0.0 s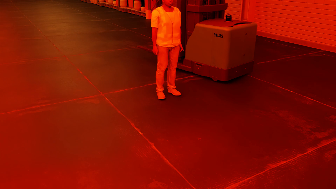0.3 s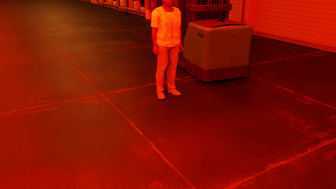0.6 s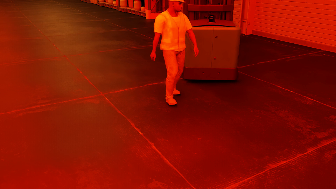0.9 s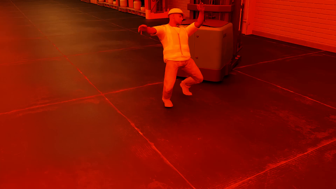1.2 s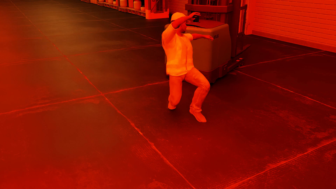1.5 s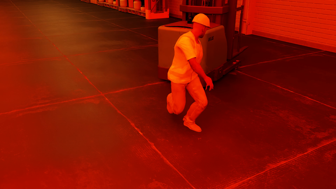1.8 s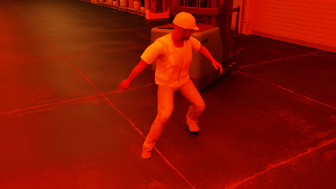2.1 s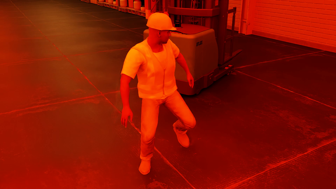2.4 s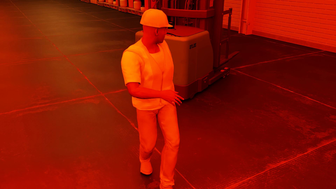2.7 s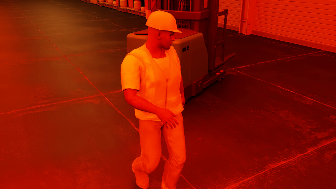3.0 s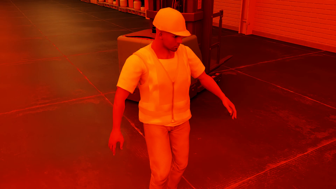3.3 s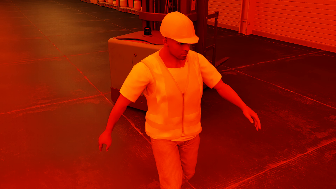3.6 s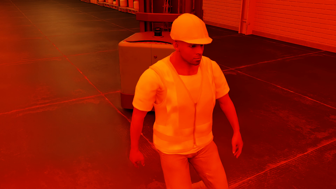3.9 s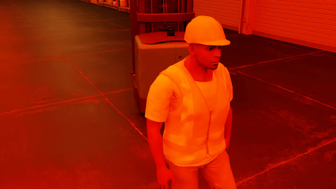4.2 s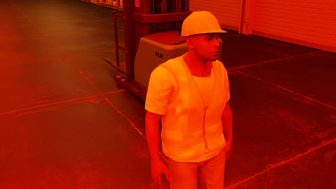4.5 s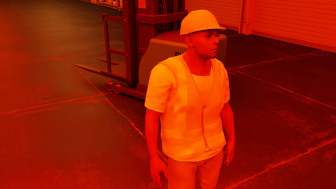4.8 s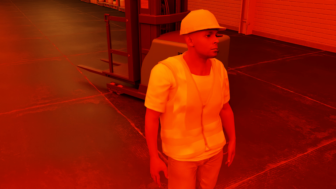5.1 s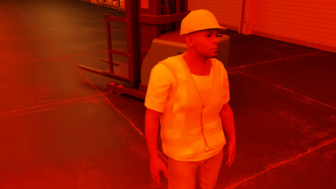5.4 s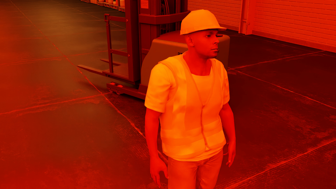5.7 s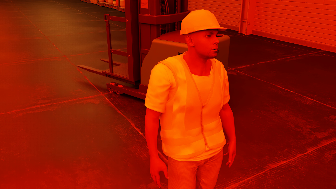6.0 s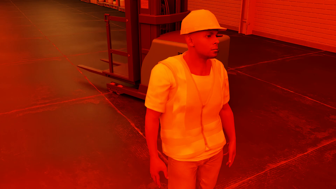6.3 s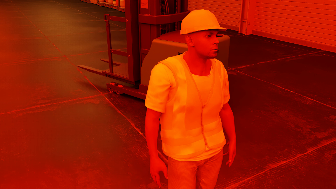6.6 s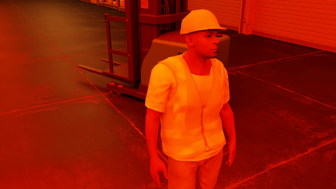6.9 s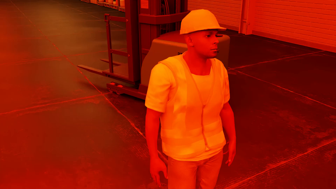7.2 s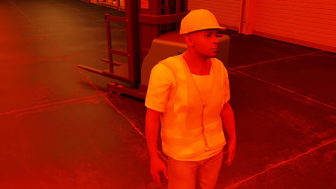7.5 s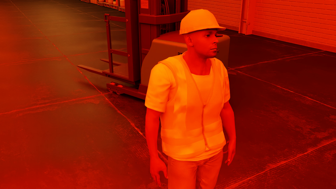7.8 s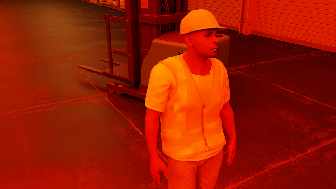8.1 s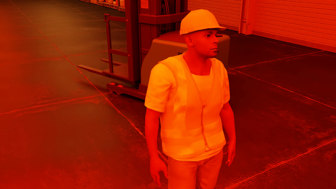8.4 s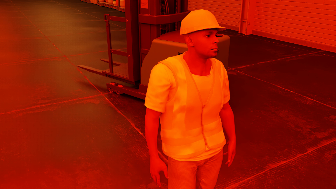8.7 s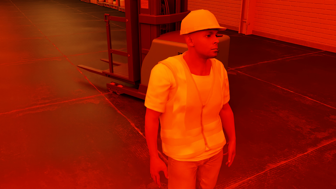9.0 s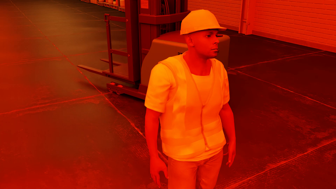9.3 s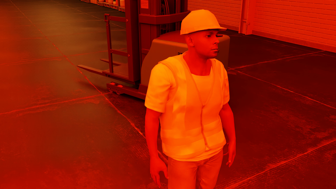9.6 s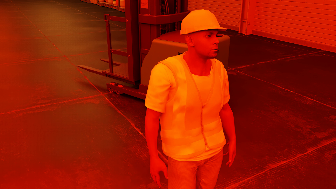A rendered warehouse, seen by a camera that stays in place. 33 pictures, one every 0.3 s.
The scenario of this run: Near miss between a forklift and a person.
